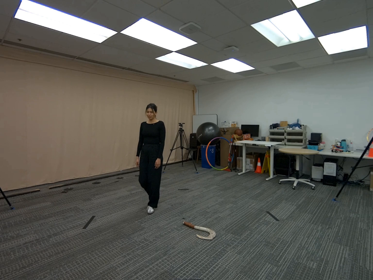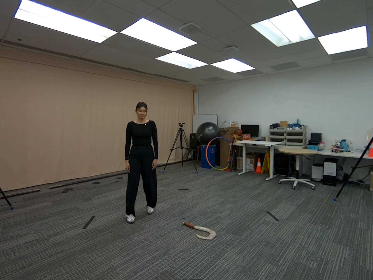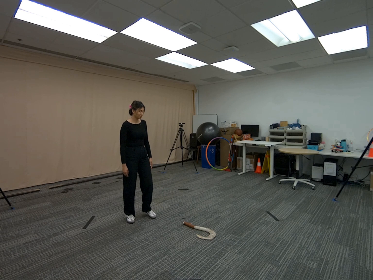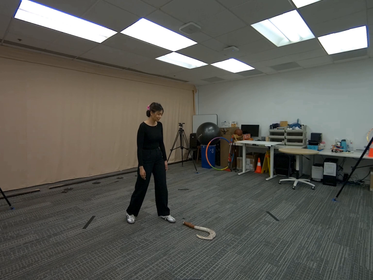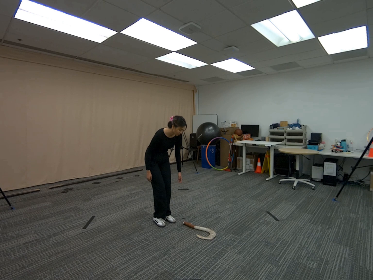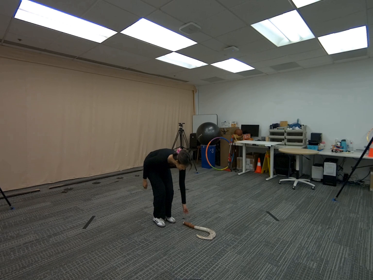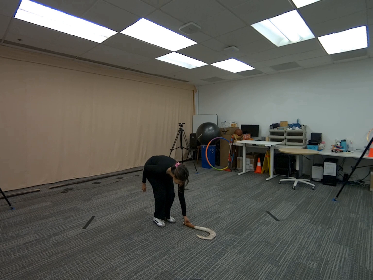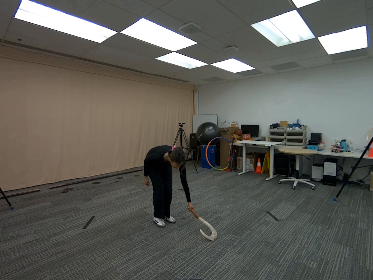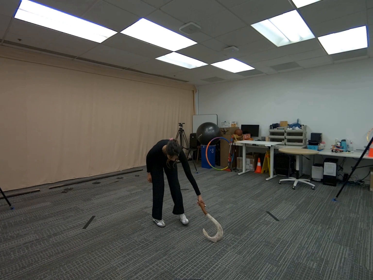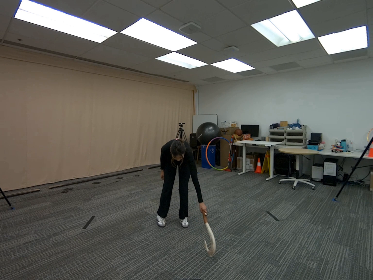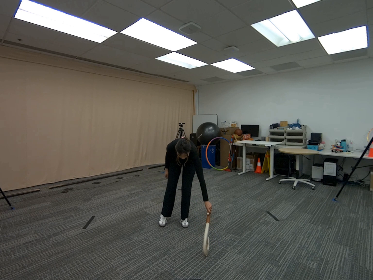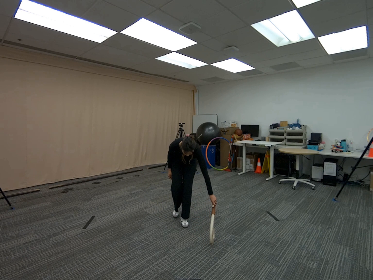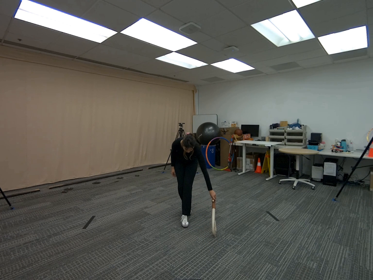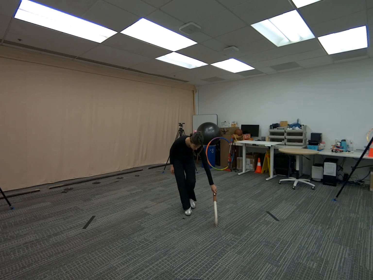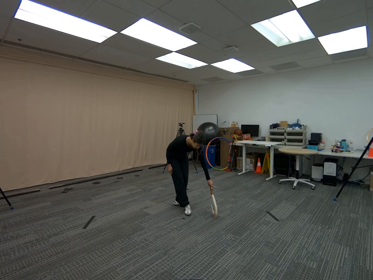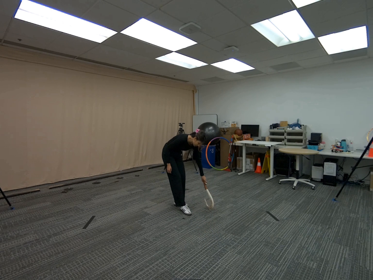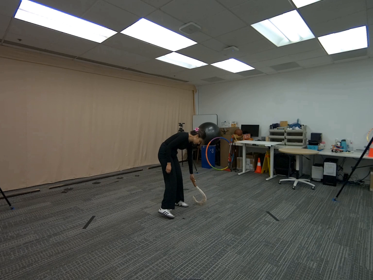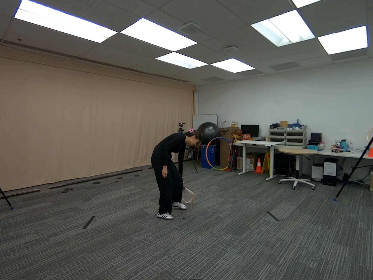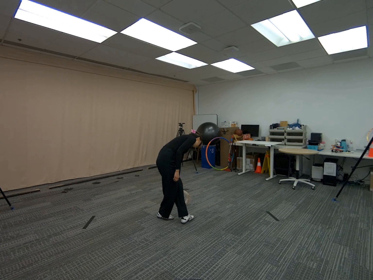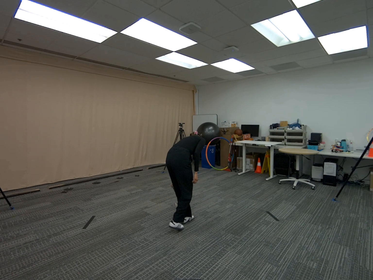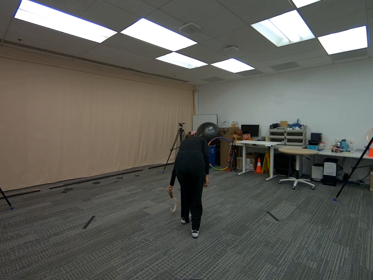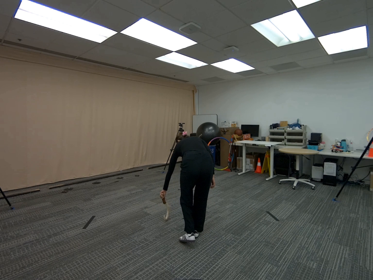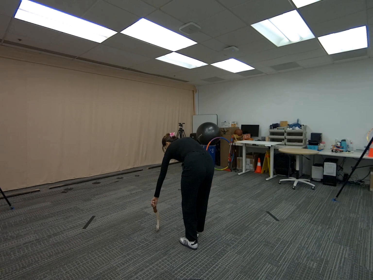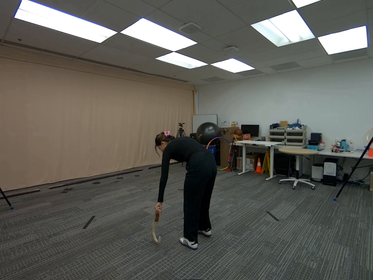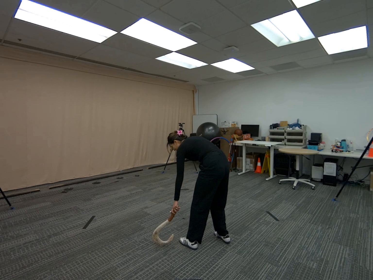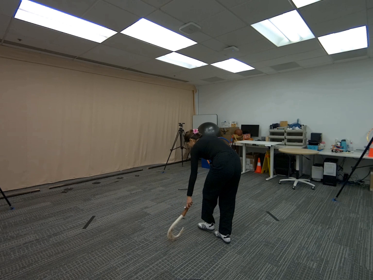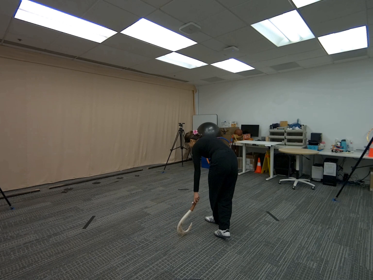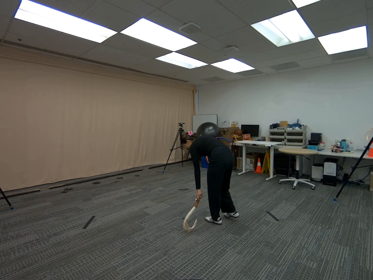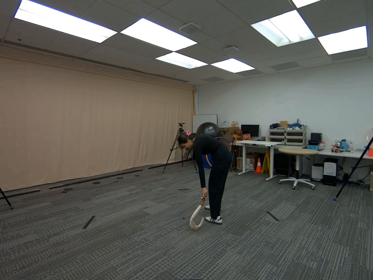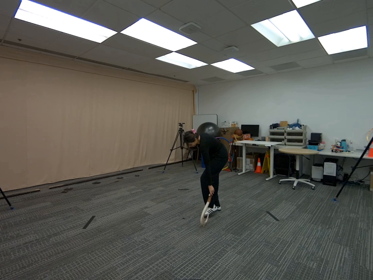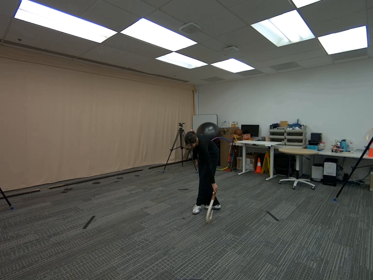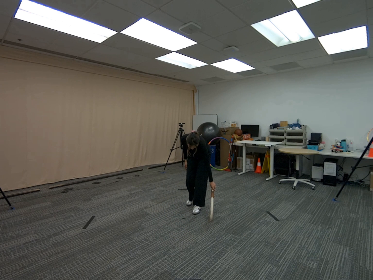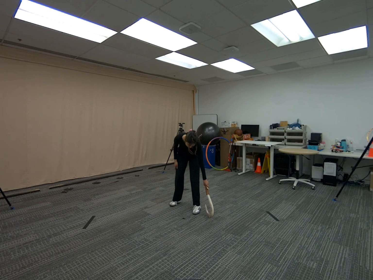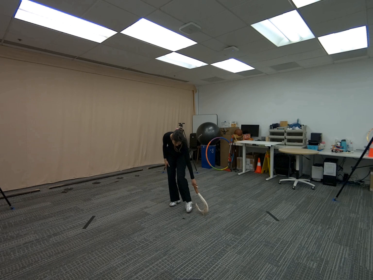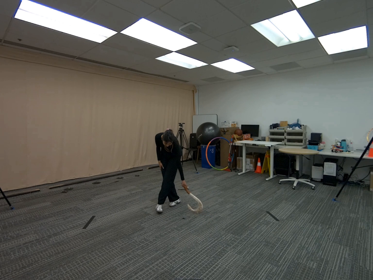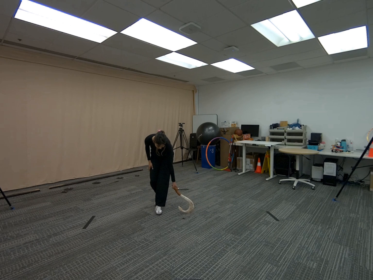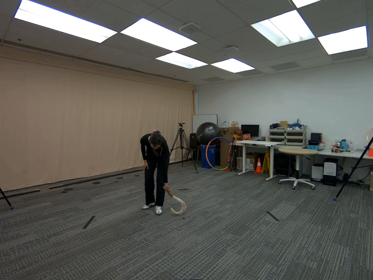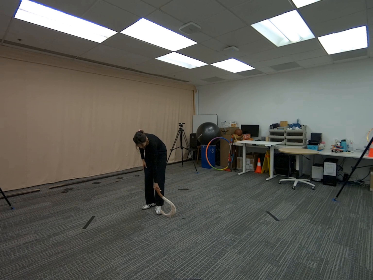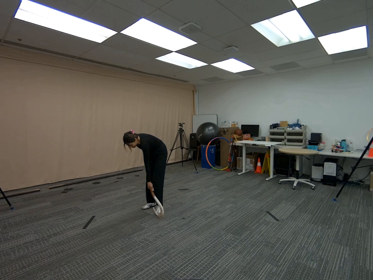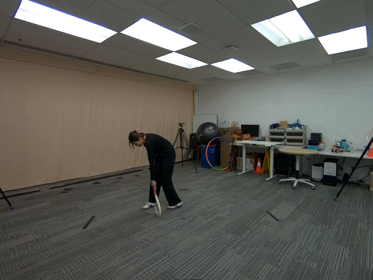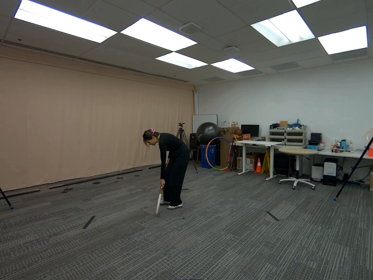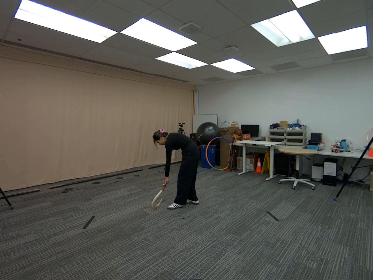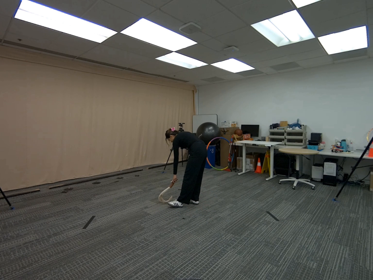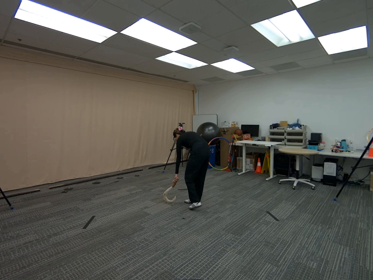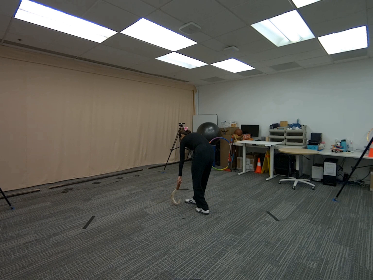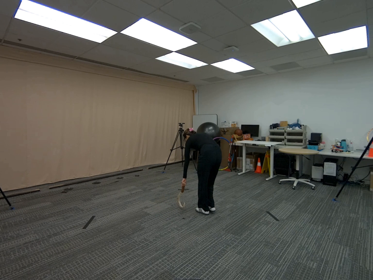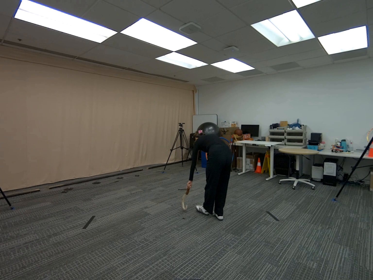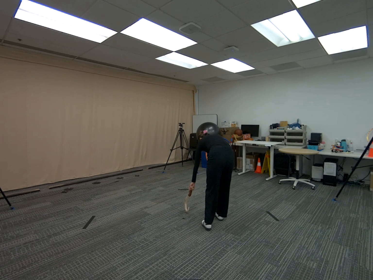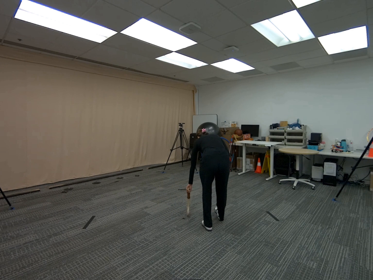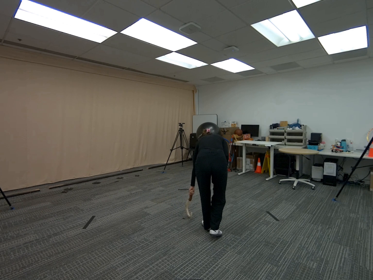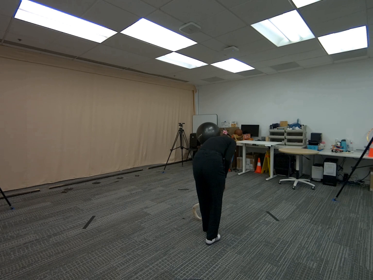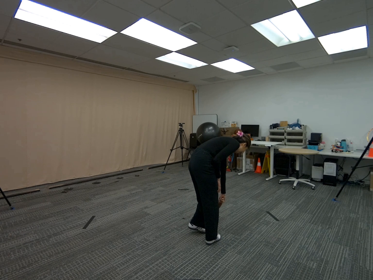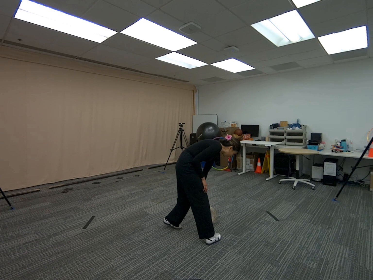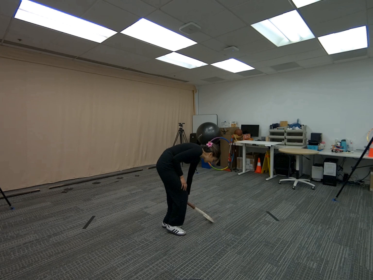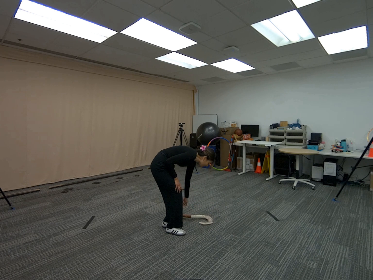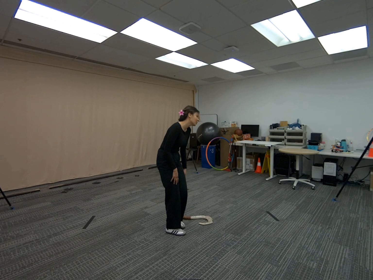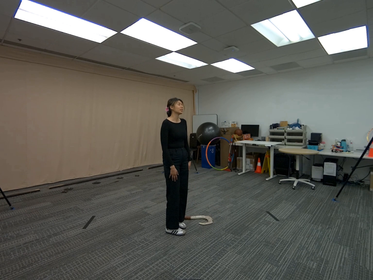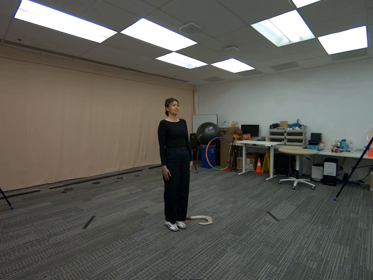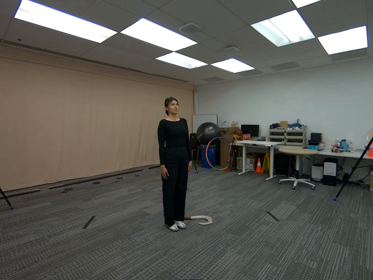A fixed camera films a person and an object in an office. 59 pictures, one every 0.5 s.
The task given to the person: Walk over to the Big Fish Hook on the ground and pick up the hook using your left hand then drag the hook onto the floor. Place on the ground when complete.
